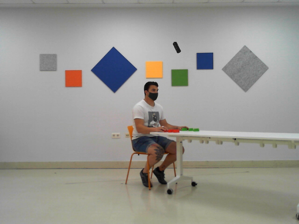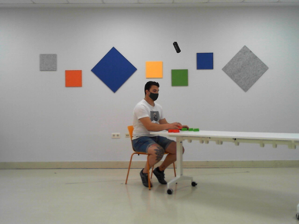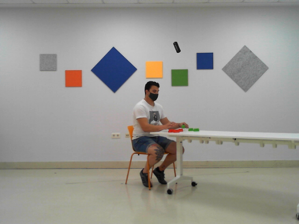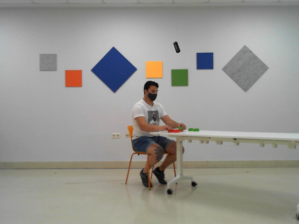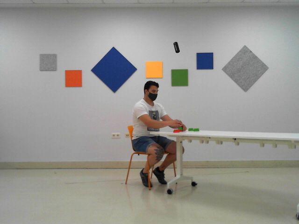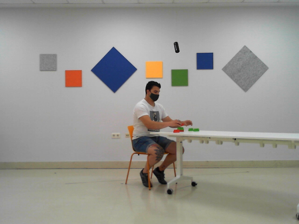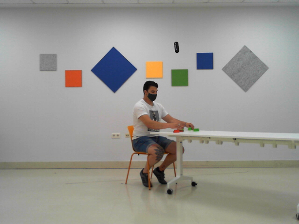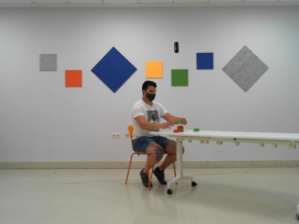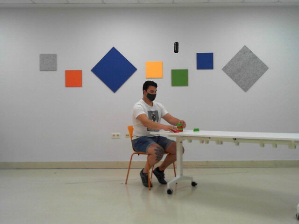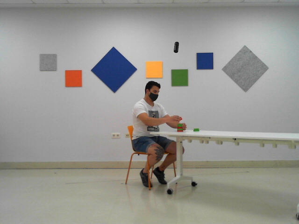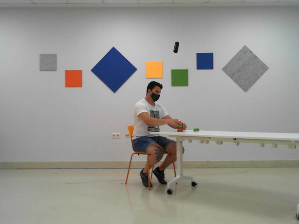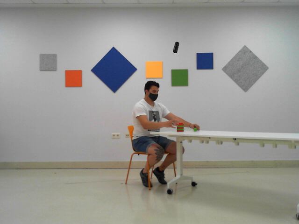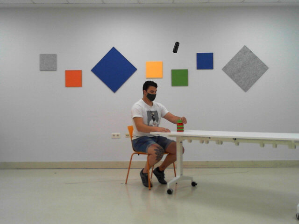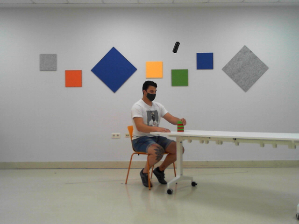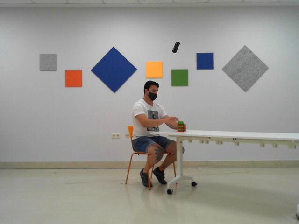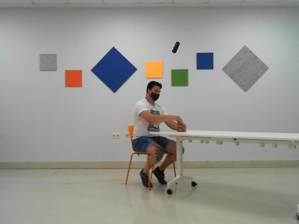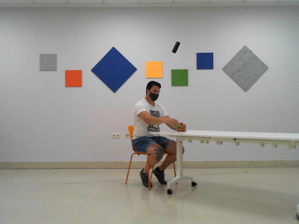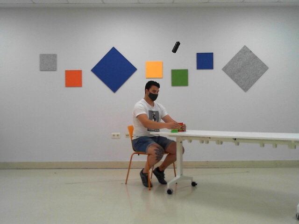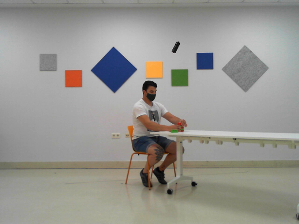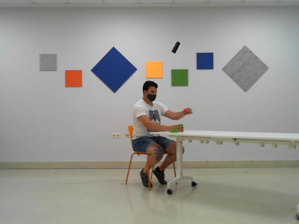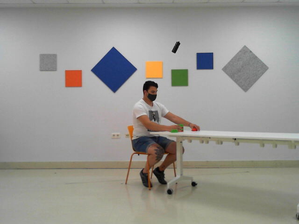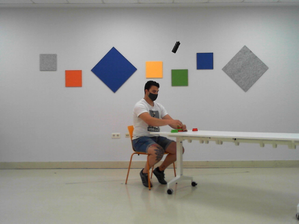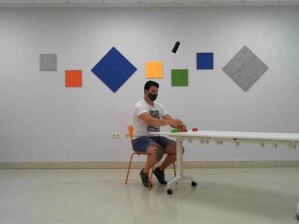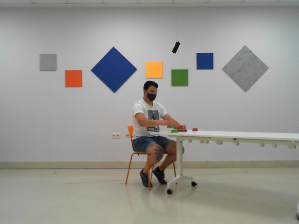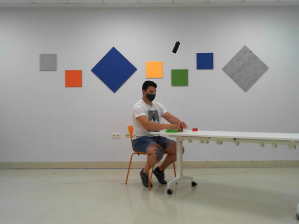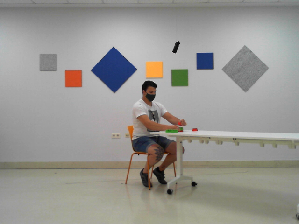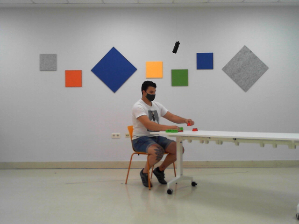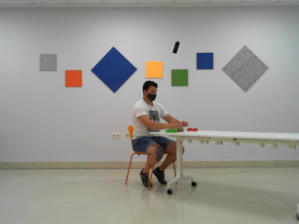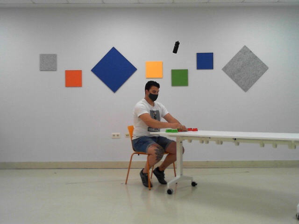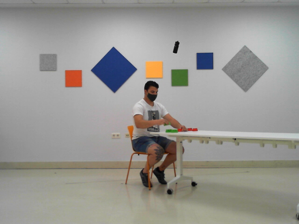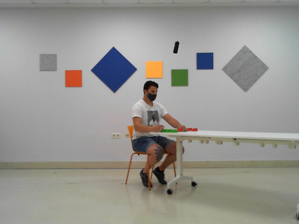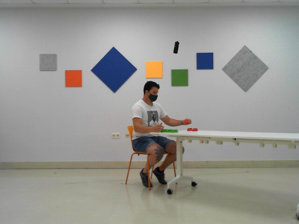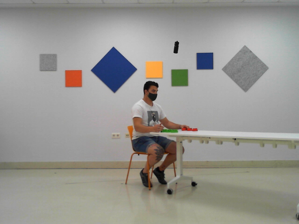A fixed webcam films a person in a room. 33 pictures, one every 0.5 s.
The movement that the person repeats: Assemble and disassemble a 6-piece LEGO tower.
